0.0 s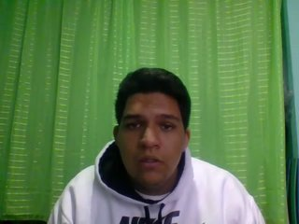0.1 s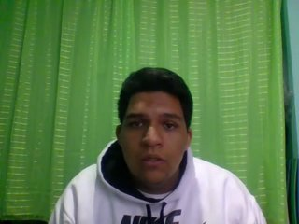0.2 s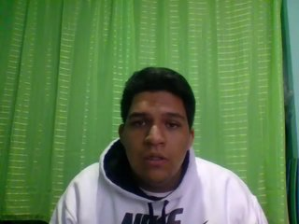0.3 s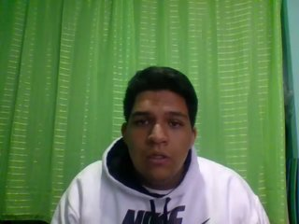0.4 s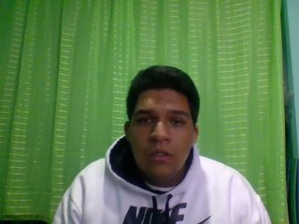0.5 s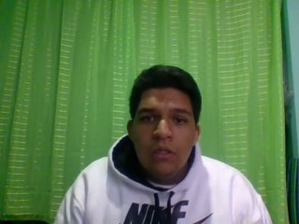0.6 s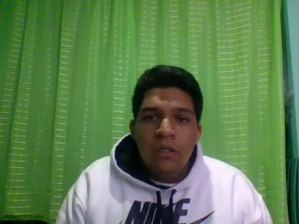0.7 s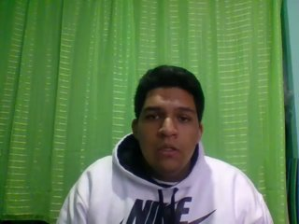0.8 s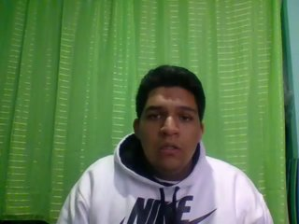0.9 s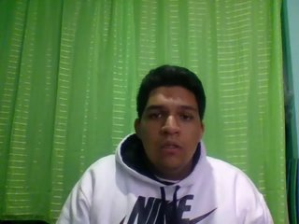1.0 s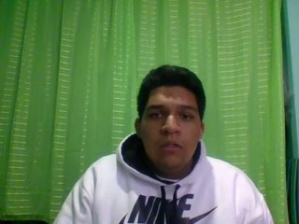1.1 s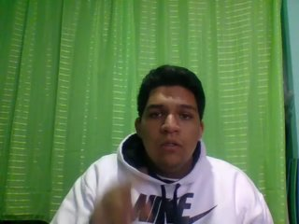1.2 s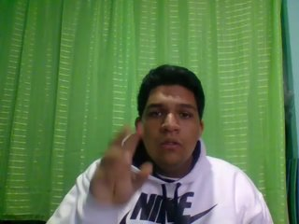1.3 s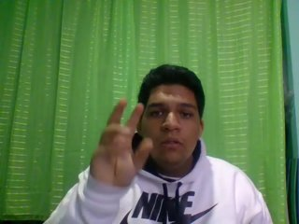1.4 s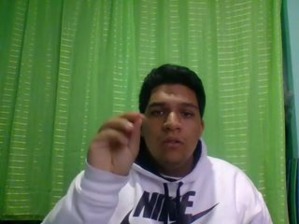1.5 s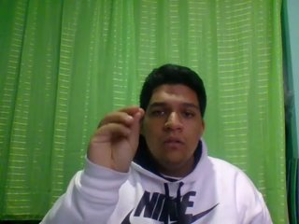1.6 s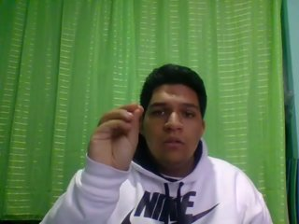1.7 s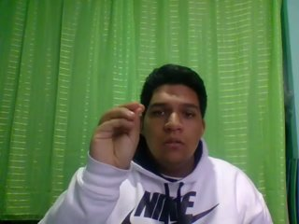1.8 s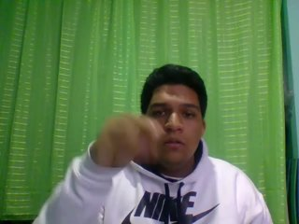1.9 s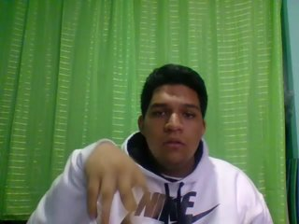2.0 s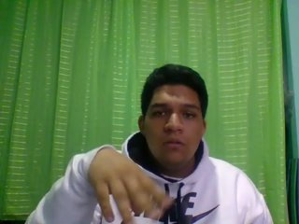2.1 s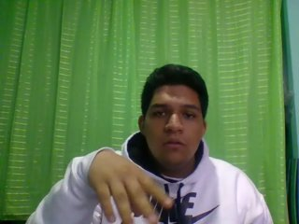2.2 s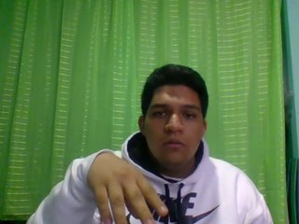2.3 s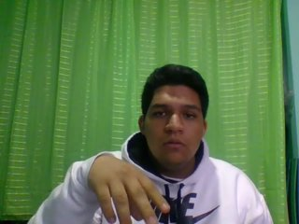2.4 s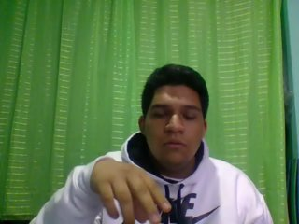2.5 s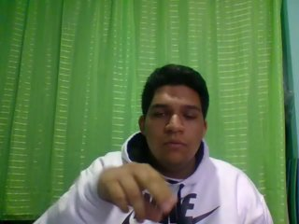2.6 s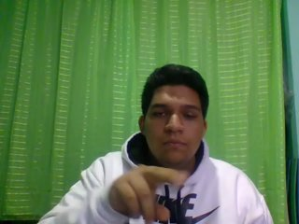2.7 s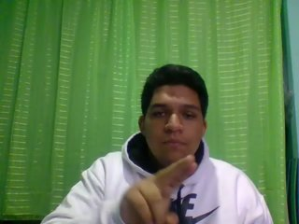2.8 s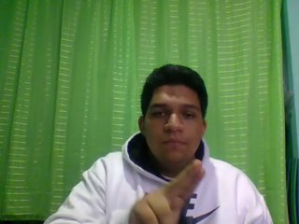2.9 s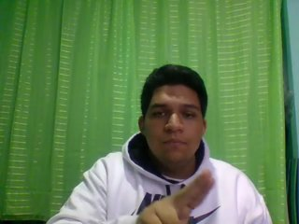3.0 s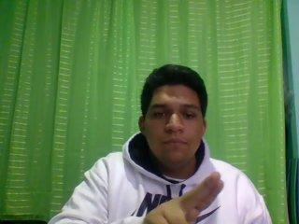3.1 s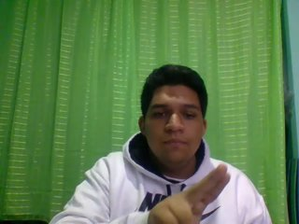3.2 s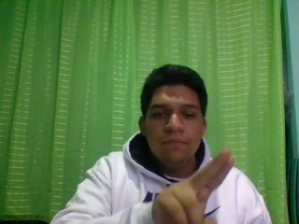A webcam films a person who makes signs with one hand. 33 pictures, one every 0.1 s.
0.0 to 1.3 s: Non-gesture.
1.4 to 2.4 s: On the screen the hand sweeps downward. The name of the sign: Throw down.
2.5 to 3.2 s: Pointing with two fingers.
